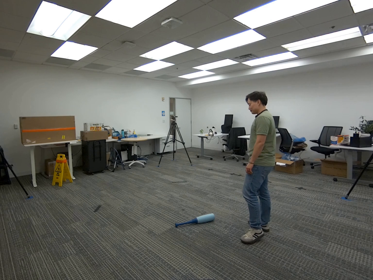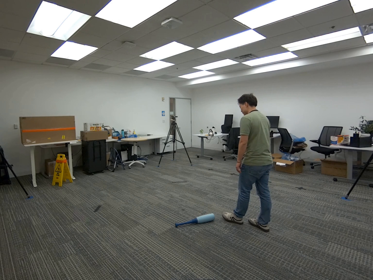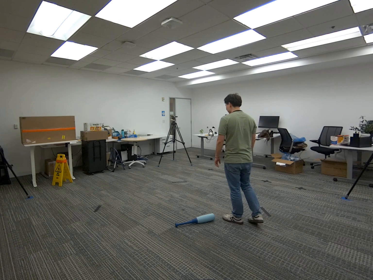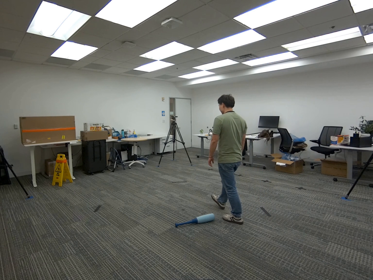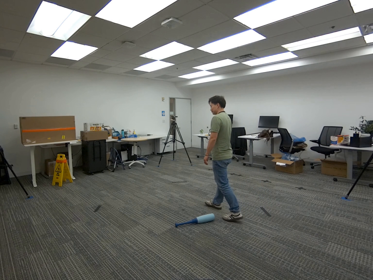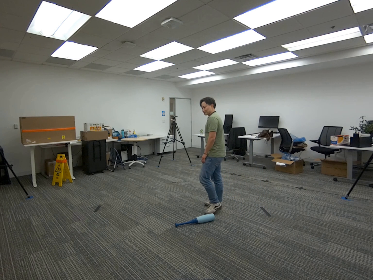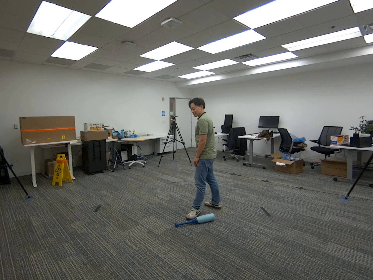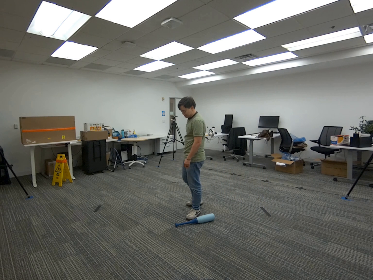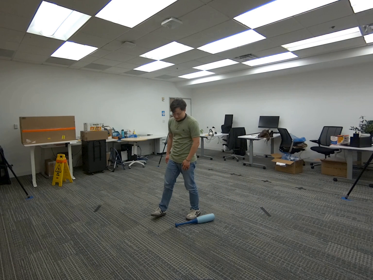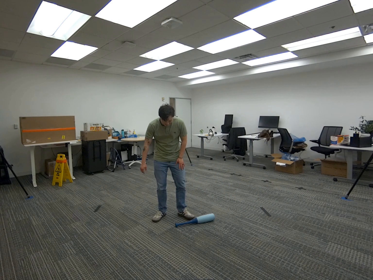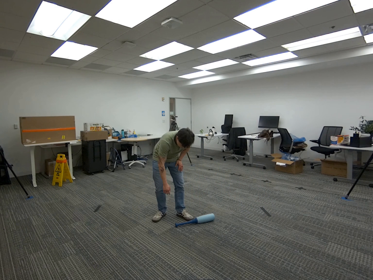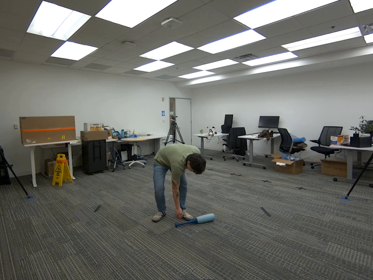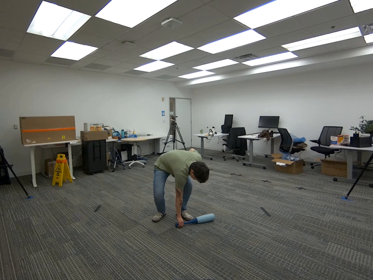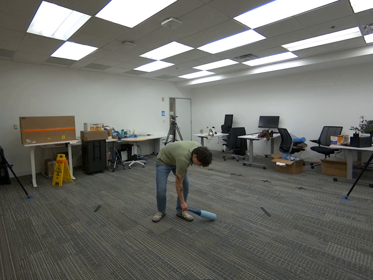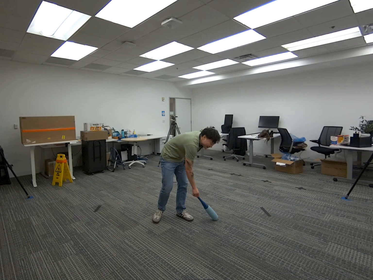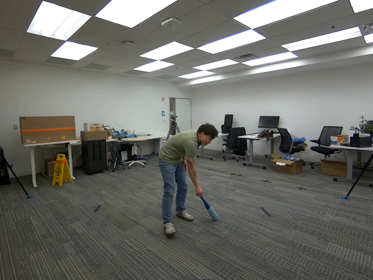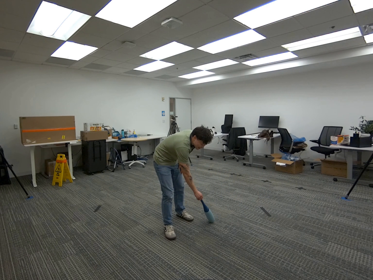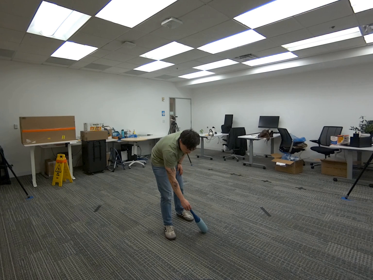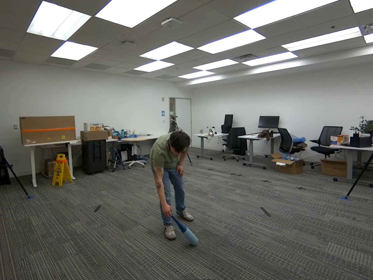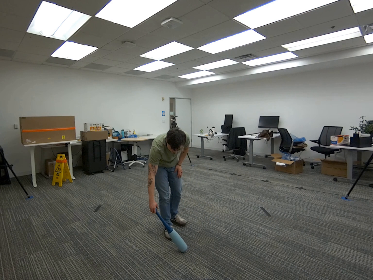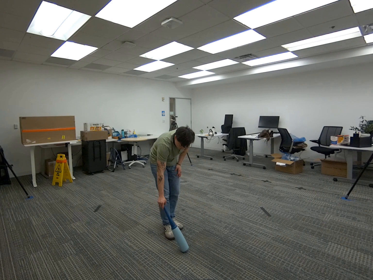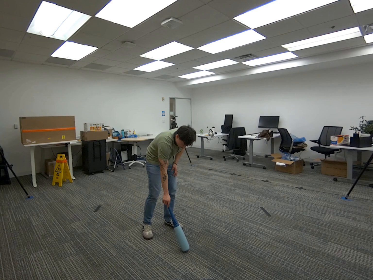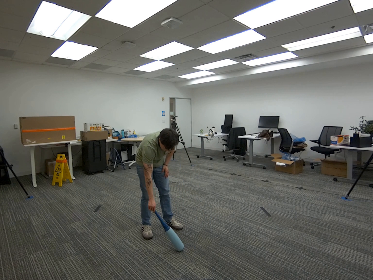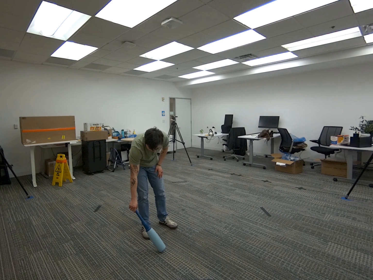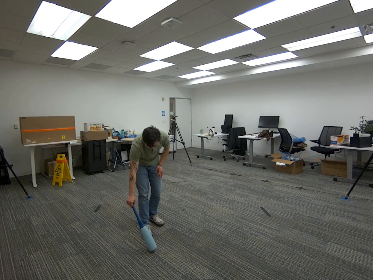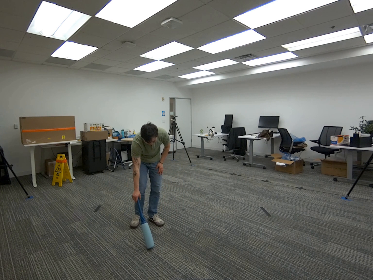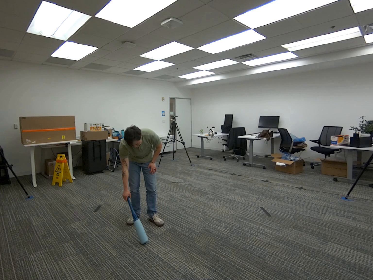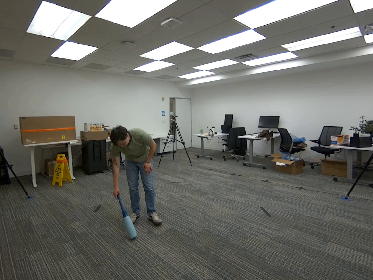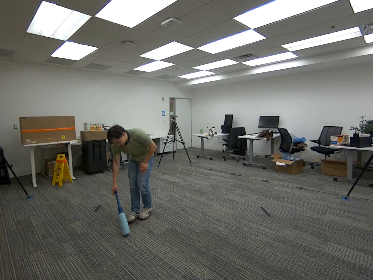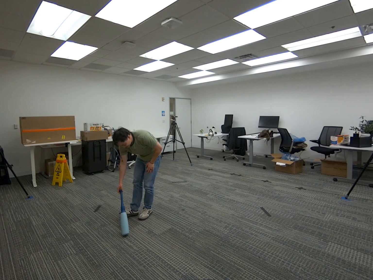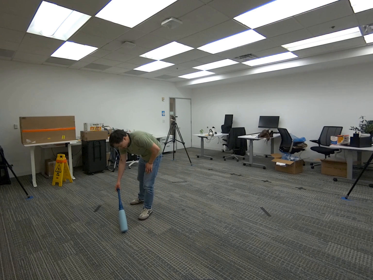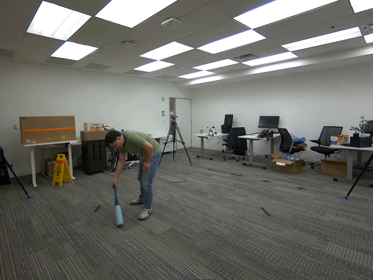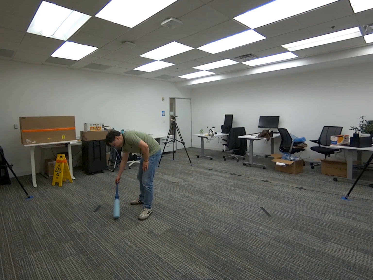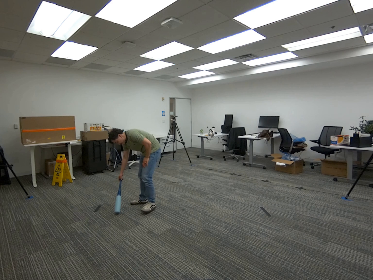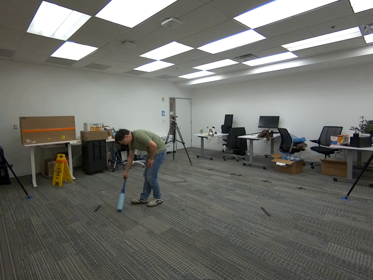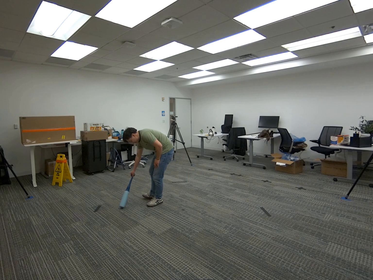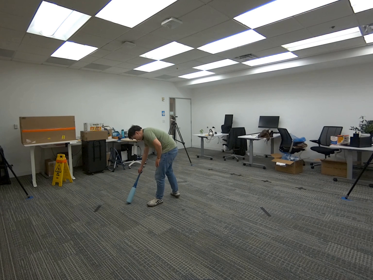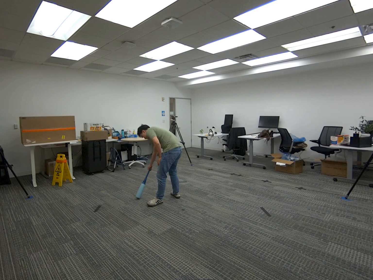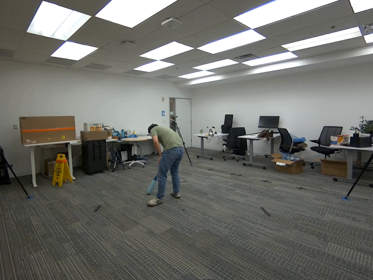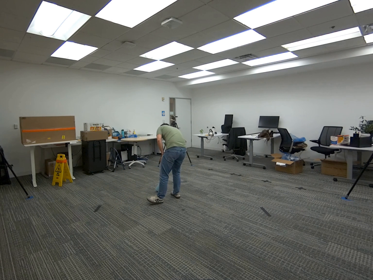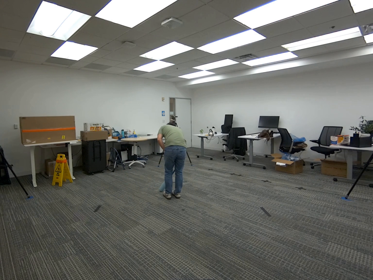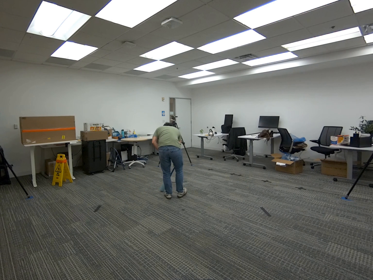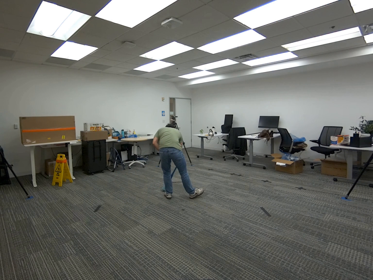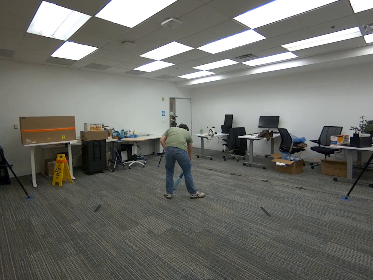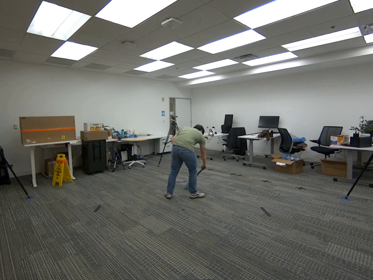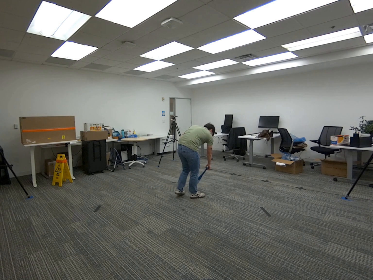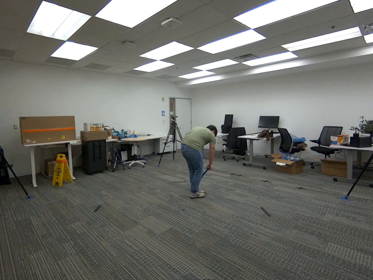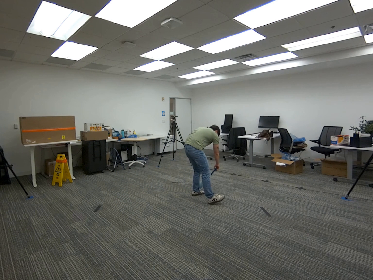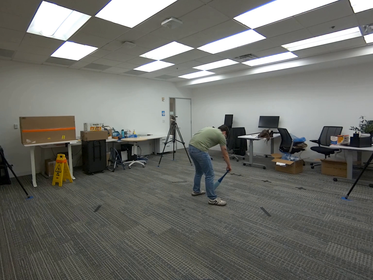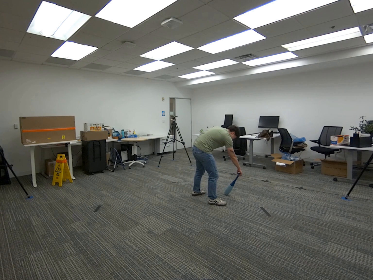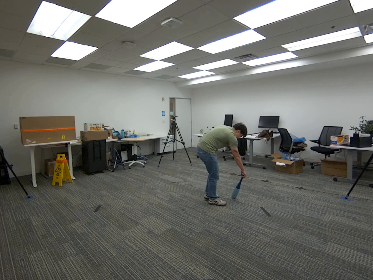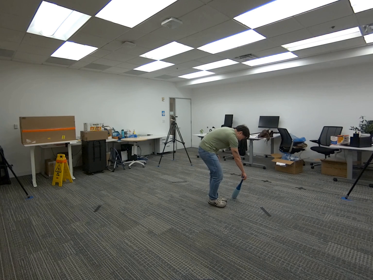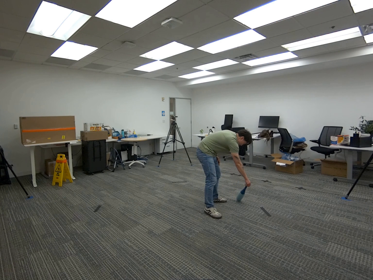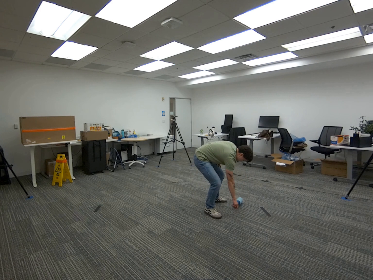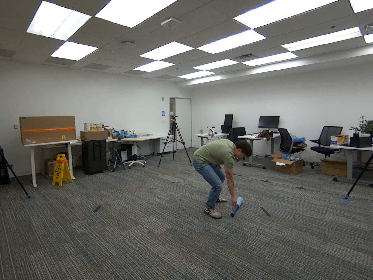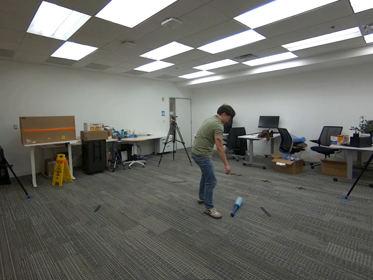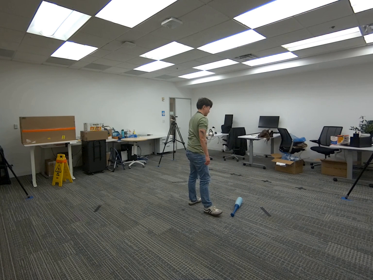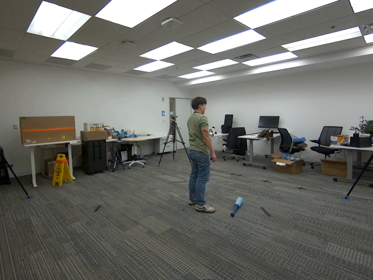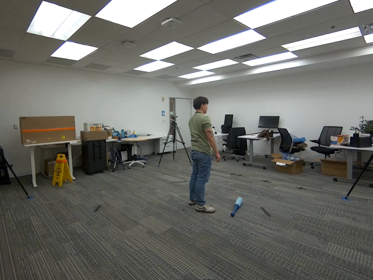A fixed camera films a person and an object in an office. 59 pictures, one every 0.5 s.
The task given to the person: Walk over to the baseball bat on the floor and pick up the baseball bat. Proceed to drag the baseball bat on the floor around the bounding area.
